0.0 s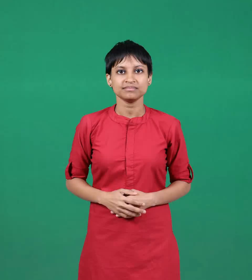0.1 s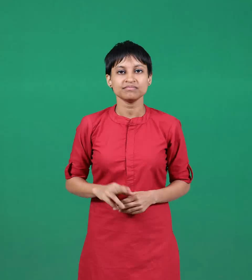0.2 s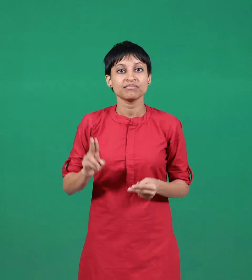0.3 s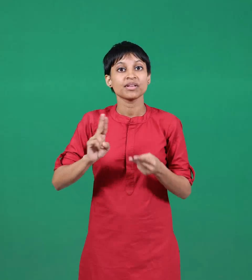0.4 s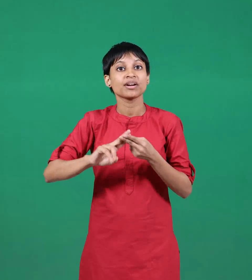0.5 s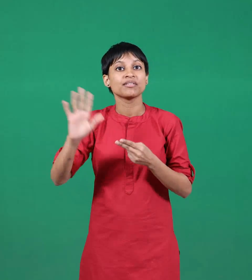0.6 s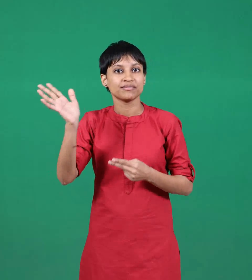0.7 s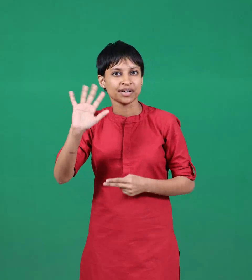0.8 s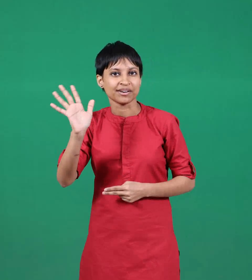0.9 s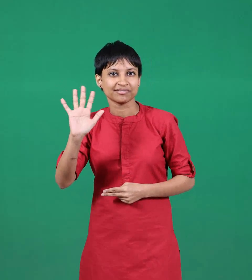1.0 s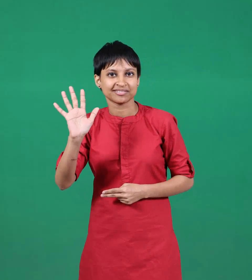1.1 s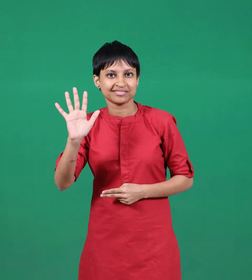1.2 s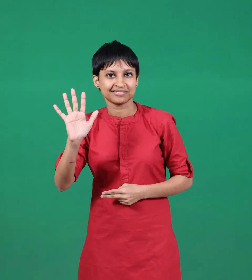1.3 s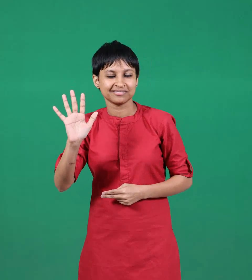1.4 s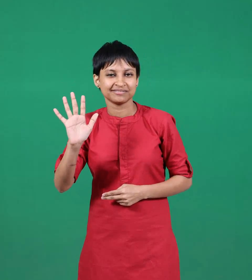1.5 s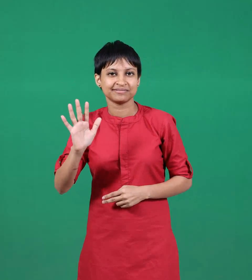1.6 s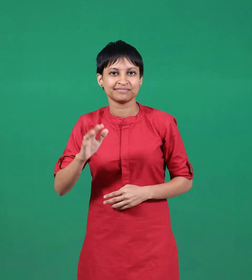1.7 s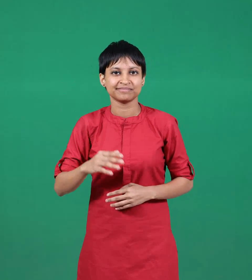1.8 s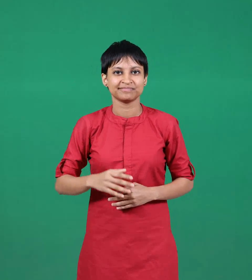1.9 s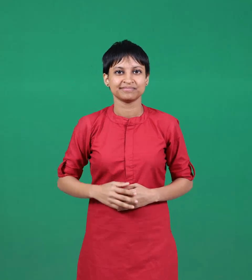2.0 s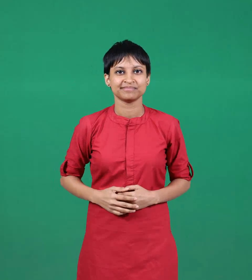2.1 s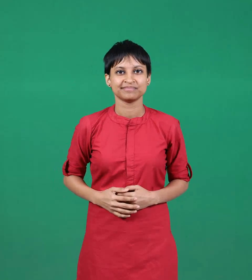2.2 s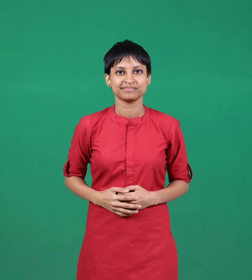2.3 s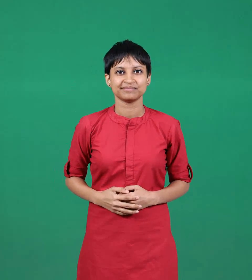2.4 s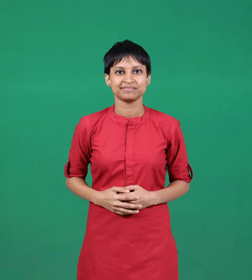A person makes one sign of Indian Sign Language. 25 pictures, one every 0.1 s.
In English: farewell
